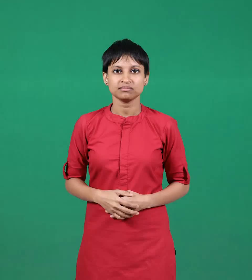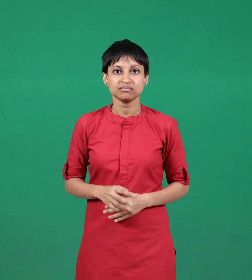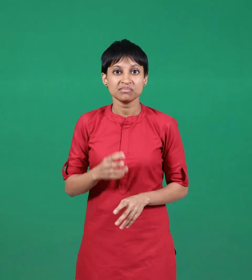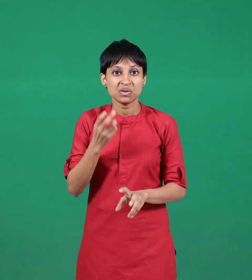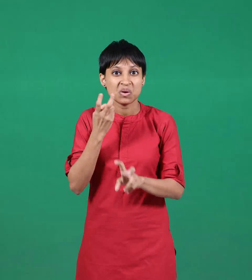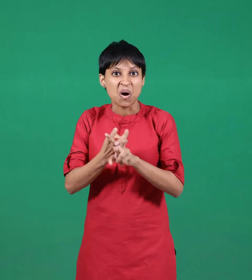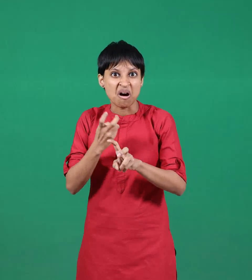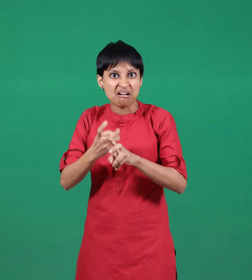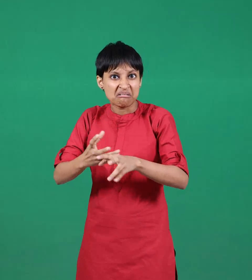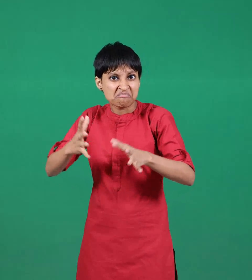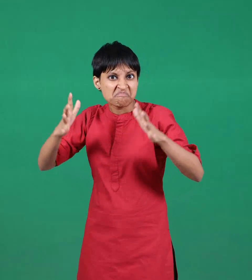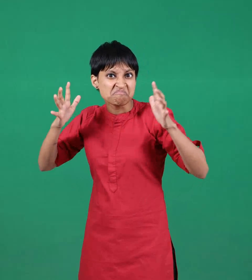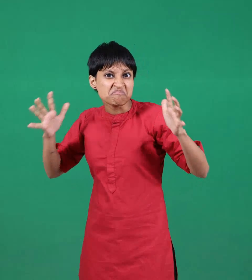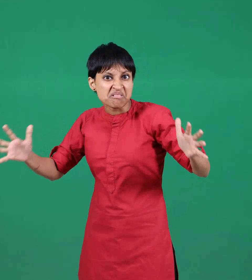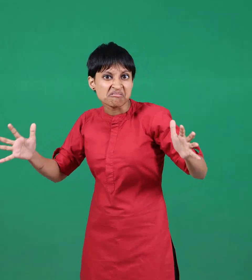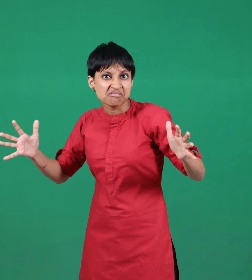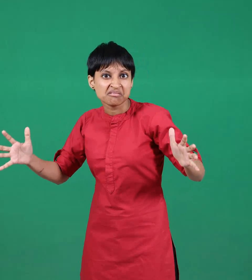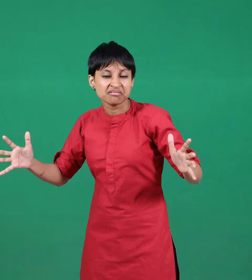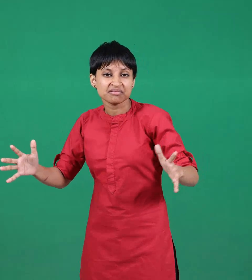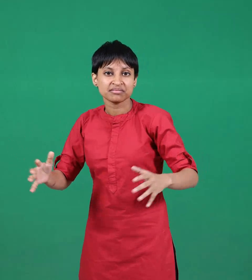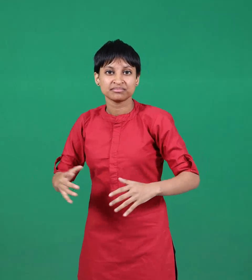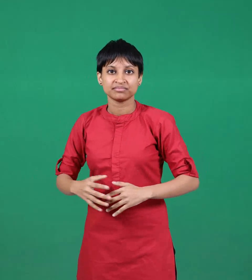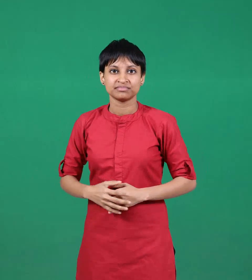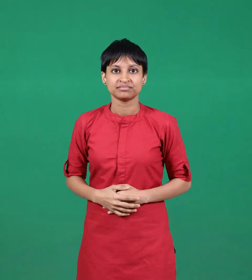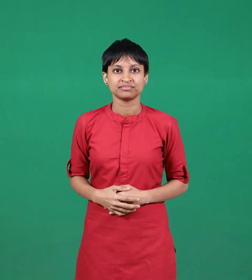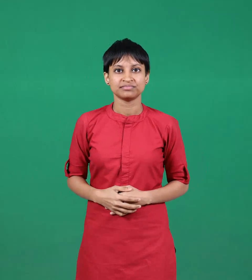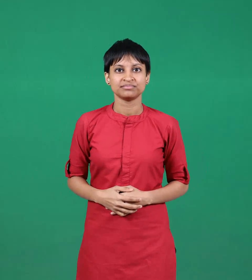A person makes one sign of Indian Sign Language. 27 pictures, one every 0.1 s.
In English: rock
